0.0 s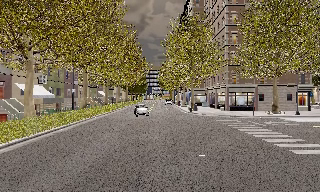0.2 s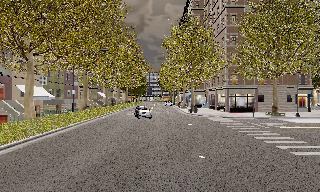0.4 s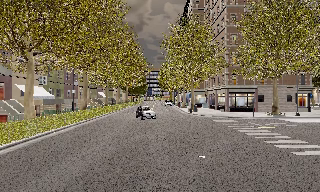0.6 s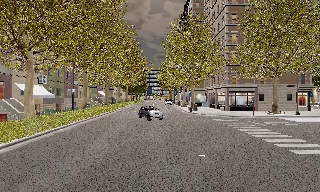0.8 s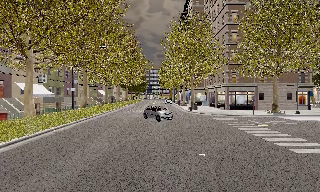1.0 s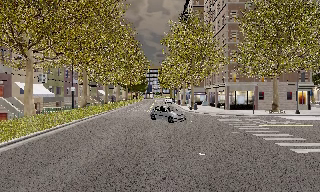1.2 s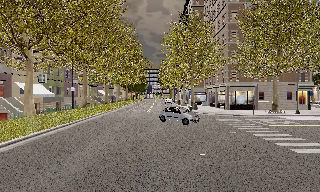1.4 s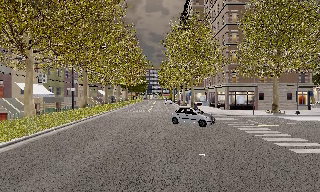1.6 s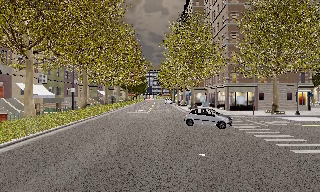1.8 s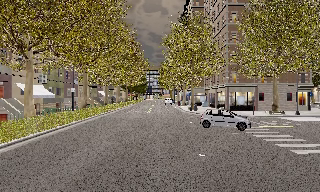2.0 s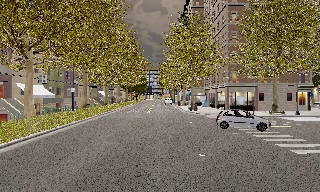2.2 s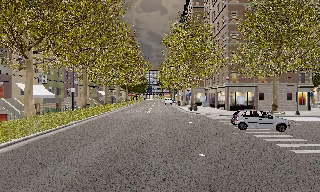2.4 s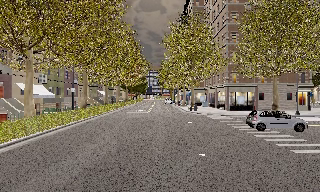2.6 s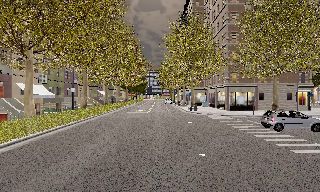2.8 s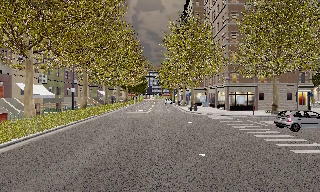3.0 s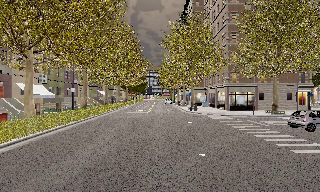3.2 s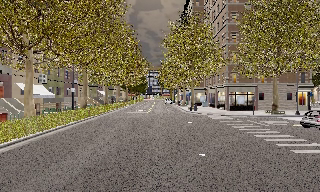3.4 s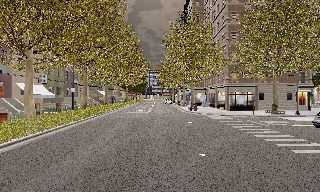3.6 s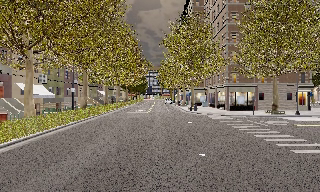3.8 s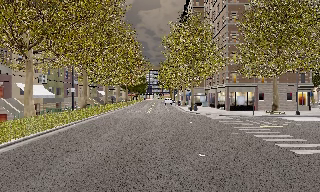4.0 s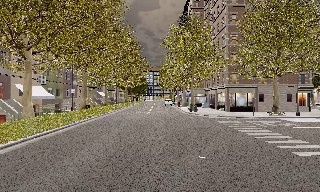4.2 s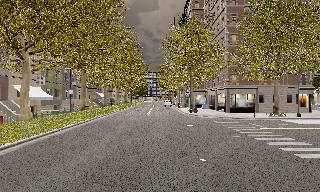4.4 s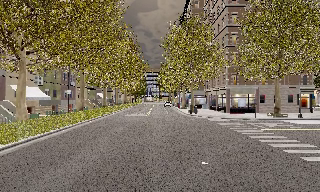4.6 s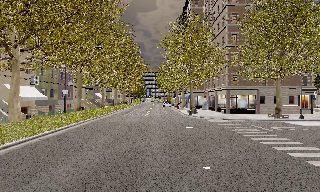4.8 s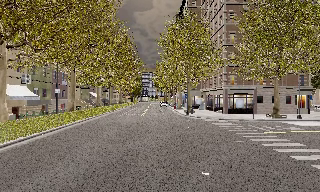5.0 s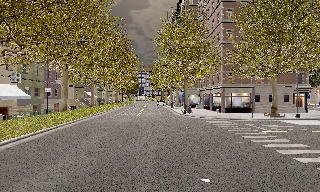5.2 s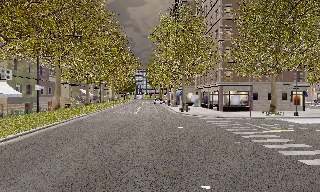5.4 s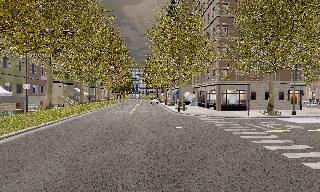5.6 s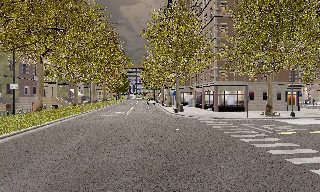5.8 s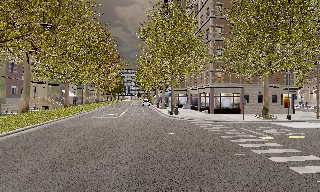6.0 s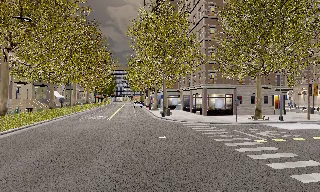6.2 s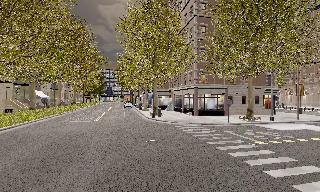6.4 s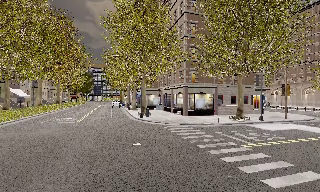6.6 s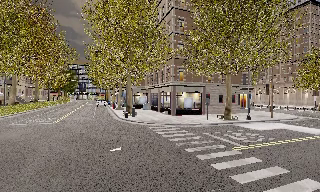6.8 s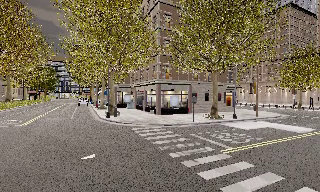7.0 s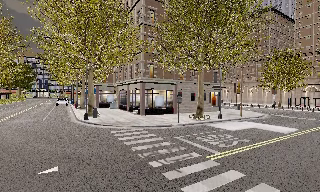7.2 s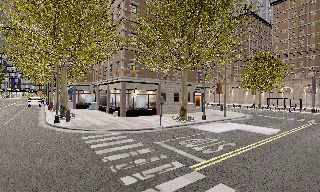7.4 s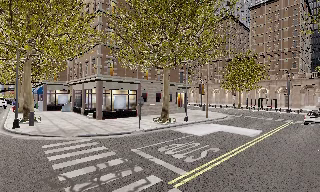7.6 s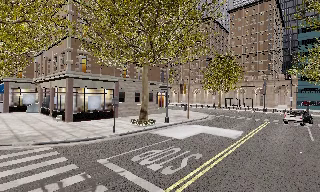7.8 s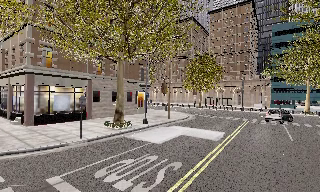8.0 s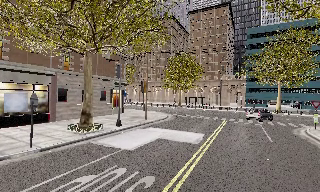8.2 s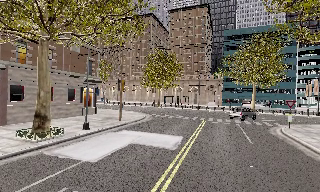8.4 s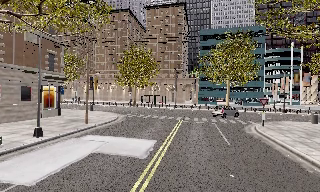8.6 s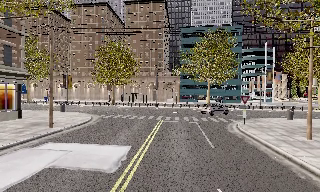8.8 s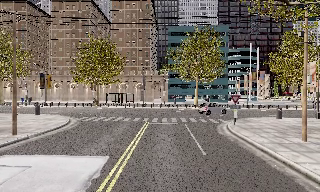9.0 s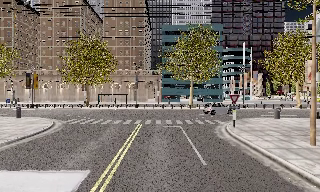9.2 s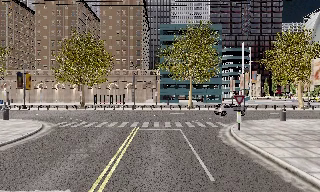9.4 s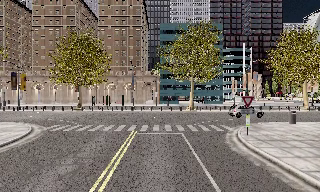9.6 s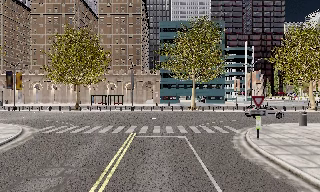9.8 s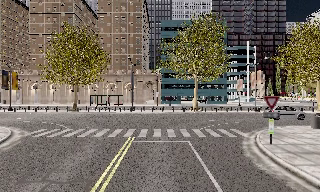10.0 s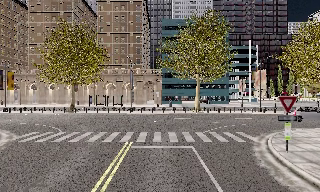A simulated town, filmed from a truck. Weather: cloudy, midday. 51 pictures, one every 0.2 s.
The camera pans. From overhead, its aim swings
clockwise.
The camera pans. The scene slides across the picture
to the left.
0.0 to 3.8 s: The camera keeps its place and its aim.
3.8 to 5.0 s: The camera travels forward, about 2 m, so what stands in front looms larger. It gains speed.
5.0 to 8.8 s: The scene slides to the left, as the camera pans about 85 degrees to its right. It travels forward, about 20 m. It gains speed.
8.8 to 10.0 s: The camera travels forward, about 6 m, so what stands in front looms larger.
The film runs forward here.
